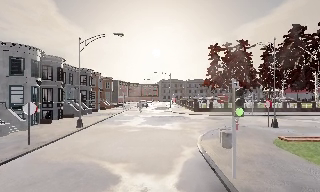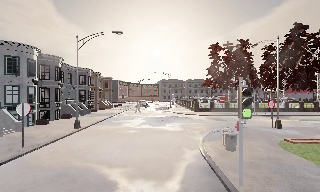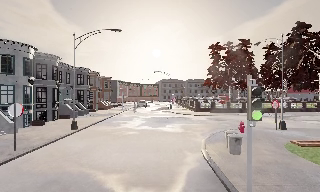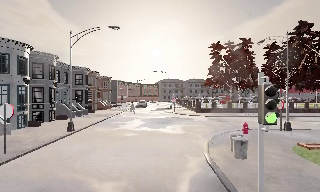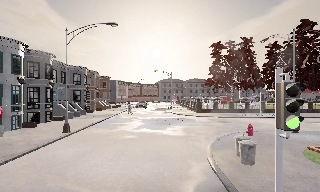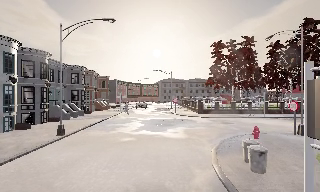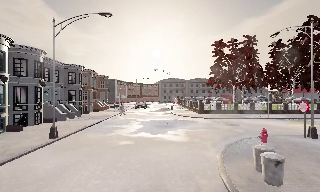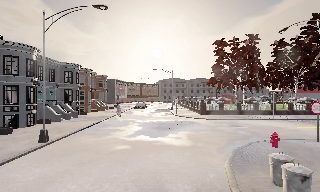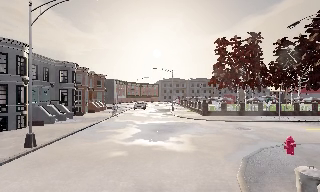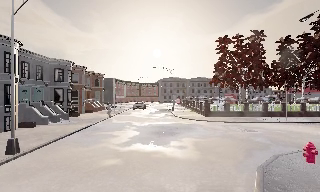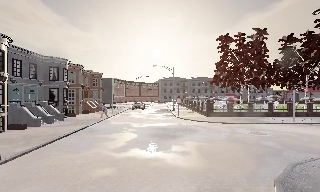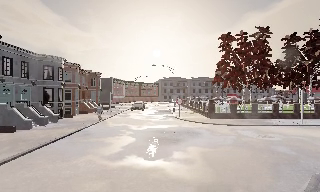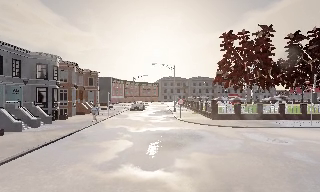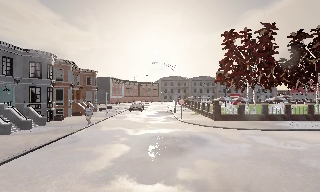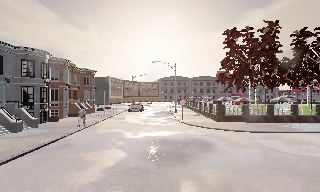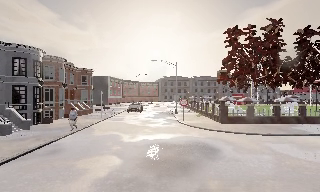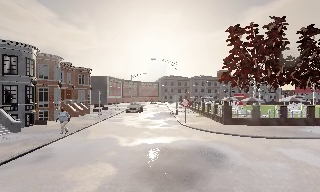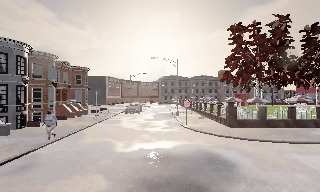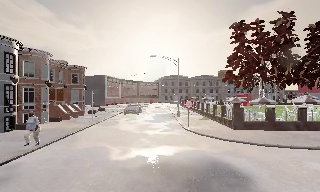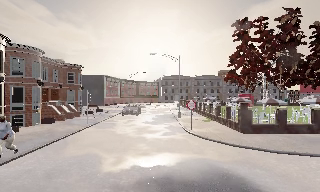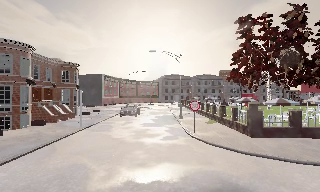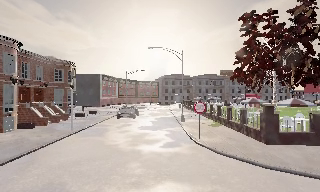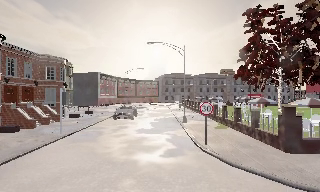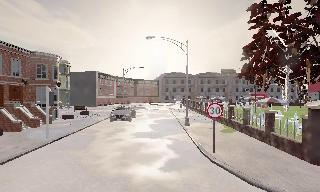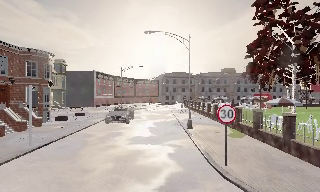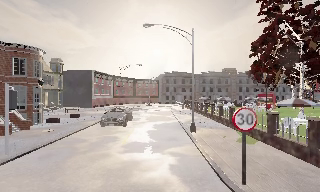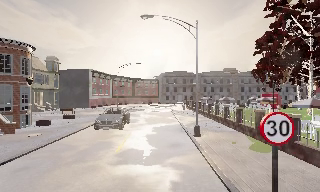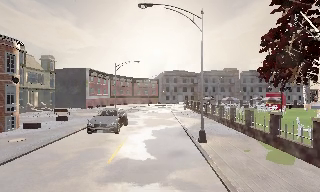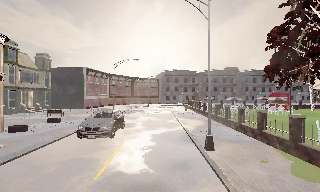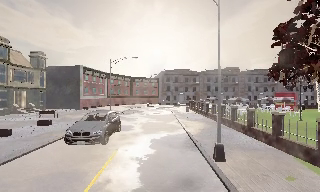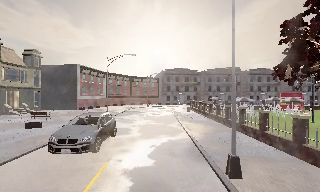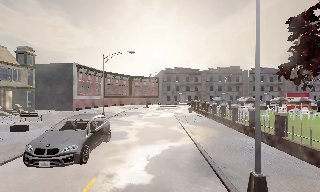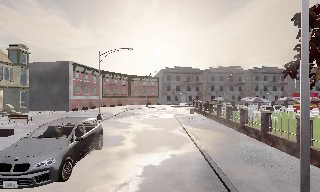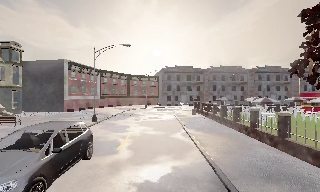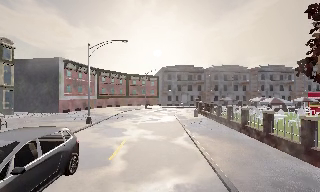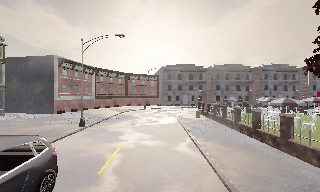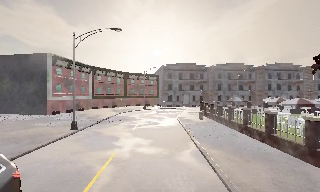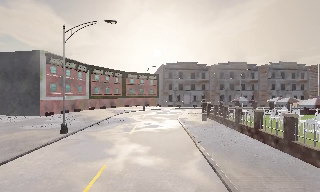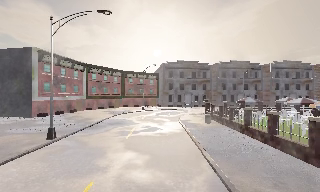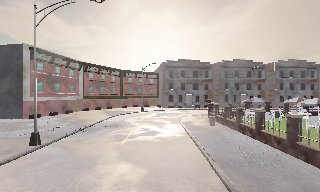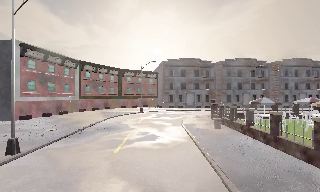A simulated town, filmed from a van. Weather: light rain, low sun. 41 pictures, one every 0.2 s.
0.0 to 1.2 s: The camera travels forward, about 3 m, so what stands in front looms larger. It gains speed.
1.2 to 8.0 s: The camera travels forward, about 40 m, so what stands in front looms larger.
The film runs forward here.
